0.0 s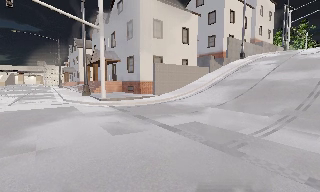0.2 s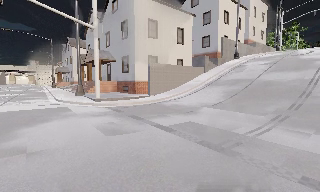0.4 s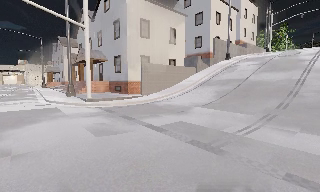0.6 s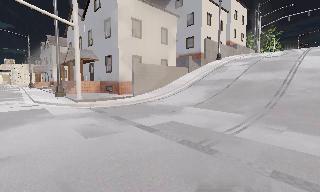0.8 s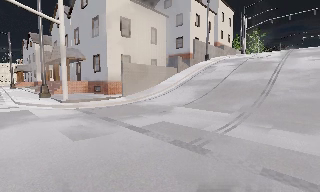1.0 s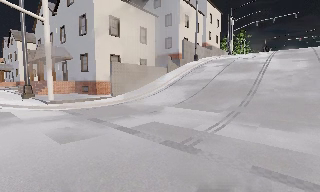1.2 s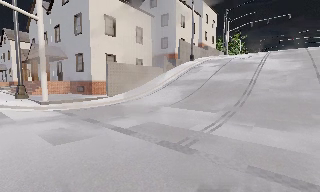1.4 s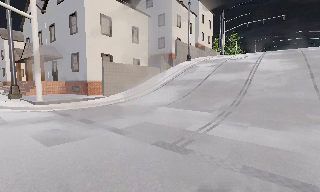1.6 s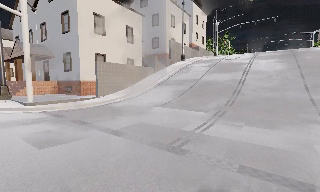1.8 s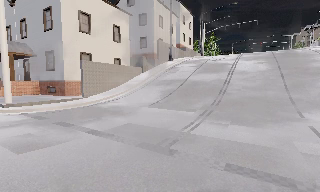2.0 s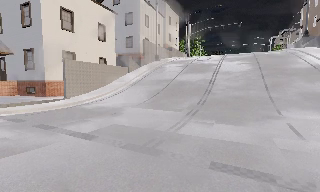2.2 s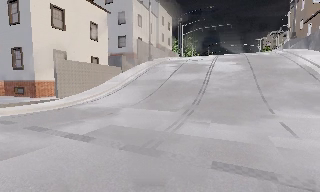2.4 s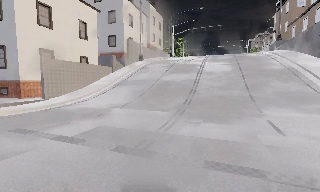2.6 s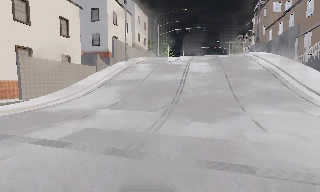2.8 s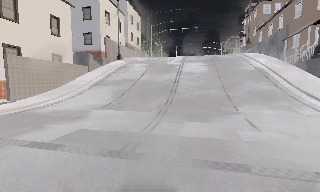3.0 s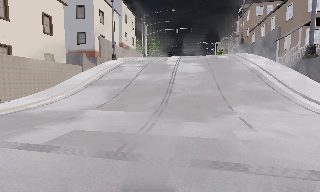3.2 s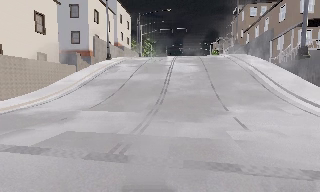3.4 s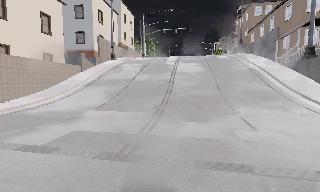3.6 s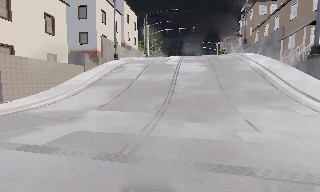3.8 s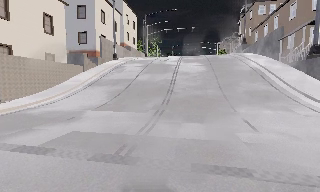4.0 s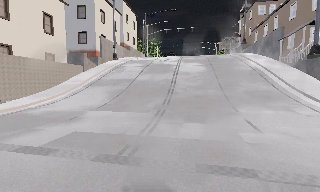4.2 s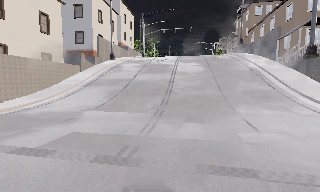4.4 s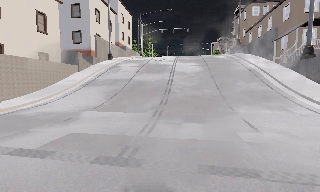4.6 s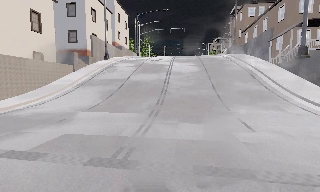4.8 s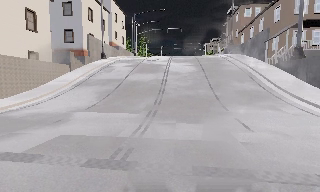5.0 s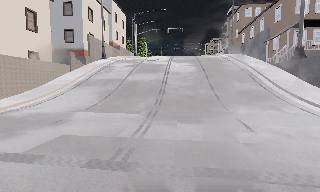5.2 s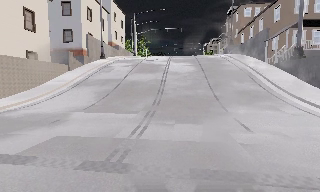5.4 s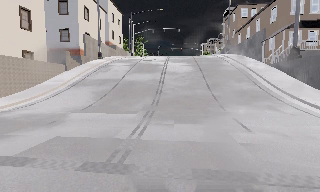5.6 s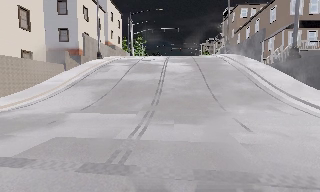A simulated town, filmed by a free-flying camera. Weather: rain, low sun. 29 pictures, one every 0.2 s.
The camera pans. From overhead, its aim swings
clockwise.
The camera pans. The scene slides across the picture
to the left.
0.0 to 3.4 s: The scene slides to the left, as the camera pans about 45 degrees to its right. It travels forward, about 0.5 m.
3.4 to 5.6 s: The camera shifts only a little, or ends up much as it began.
The film runs forward here.
